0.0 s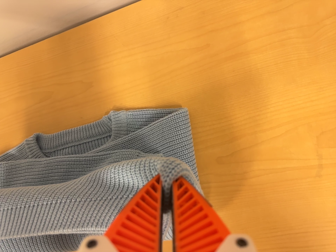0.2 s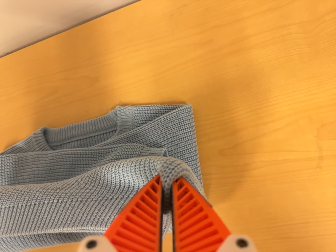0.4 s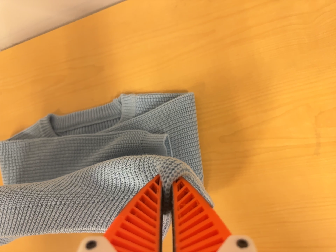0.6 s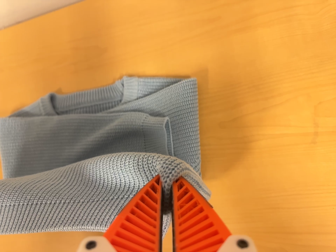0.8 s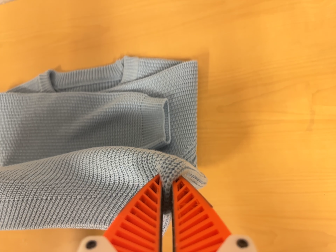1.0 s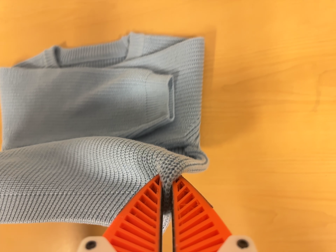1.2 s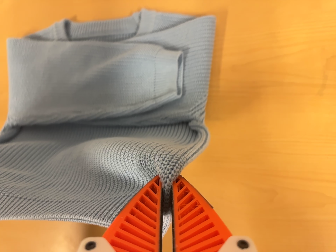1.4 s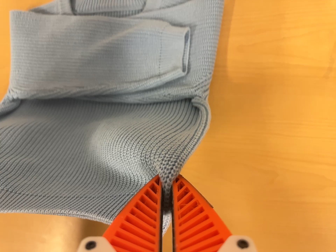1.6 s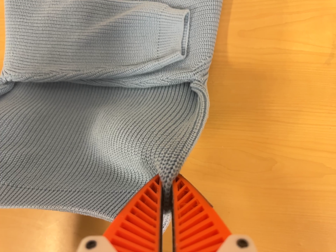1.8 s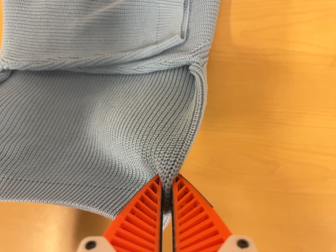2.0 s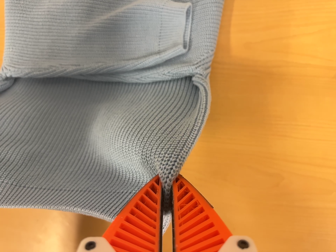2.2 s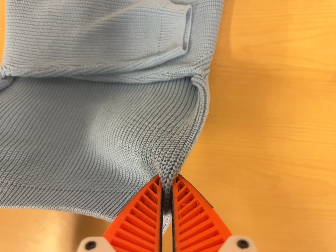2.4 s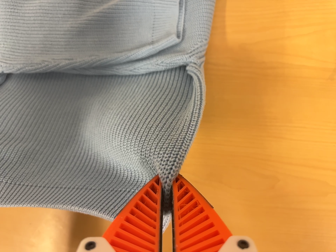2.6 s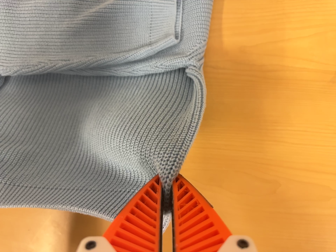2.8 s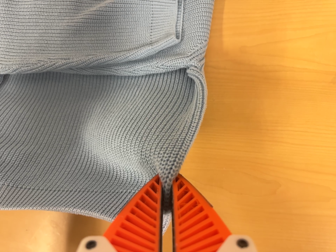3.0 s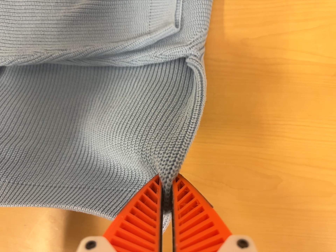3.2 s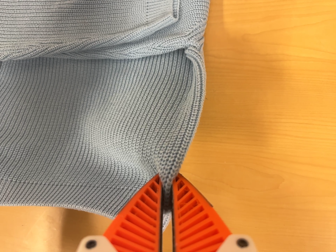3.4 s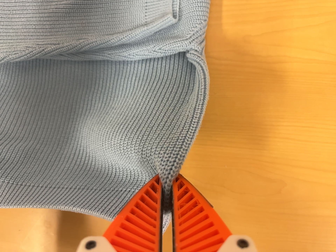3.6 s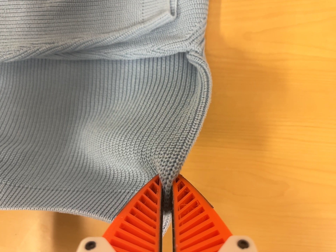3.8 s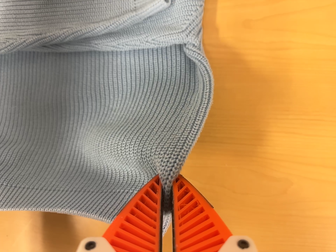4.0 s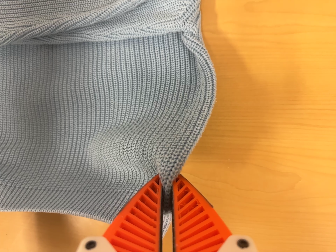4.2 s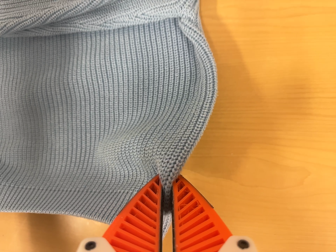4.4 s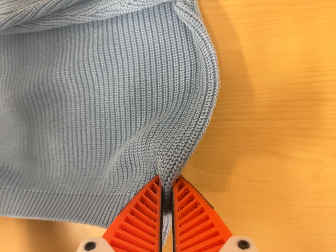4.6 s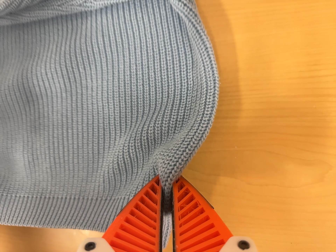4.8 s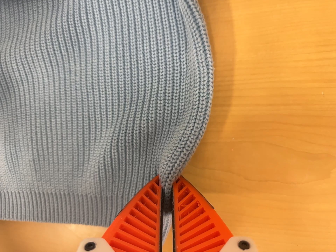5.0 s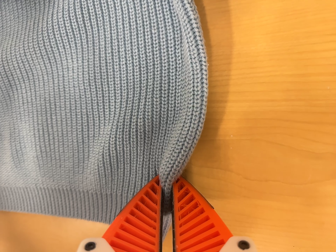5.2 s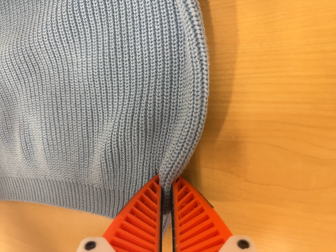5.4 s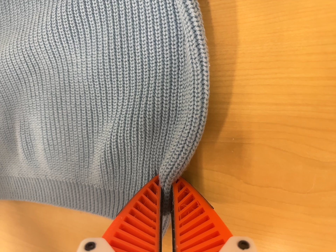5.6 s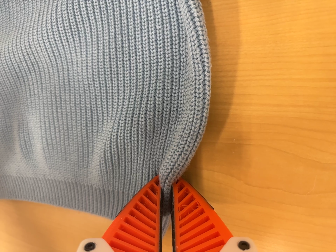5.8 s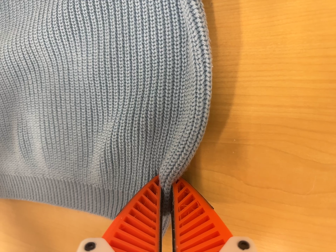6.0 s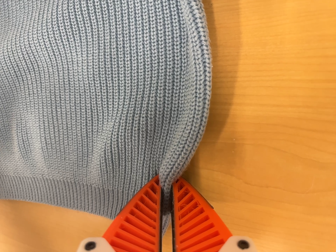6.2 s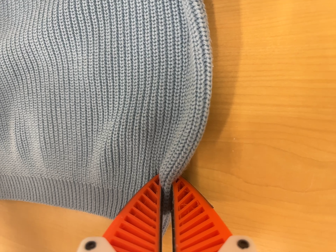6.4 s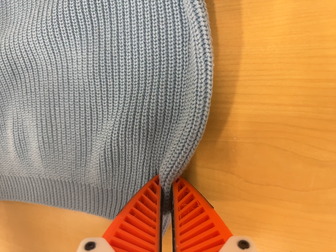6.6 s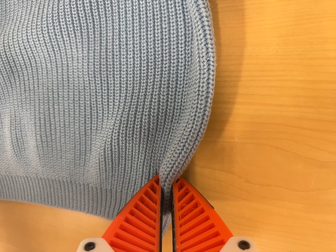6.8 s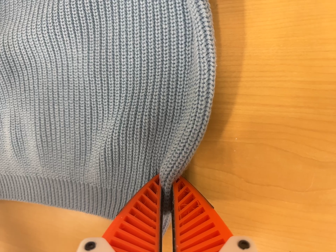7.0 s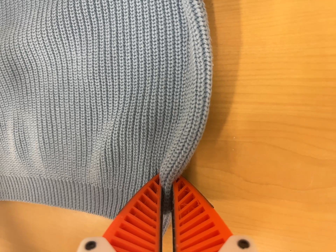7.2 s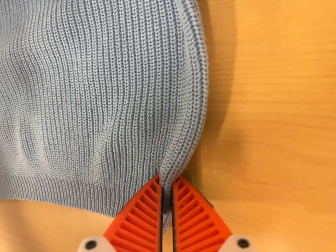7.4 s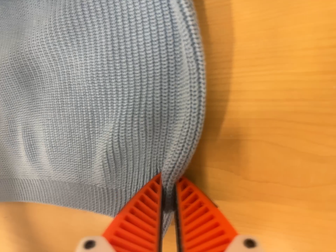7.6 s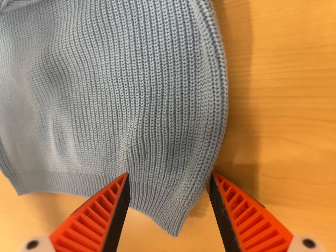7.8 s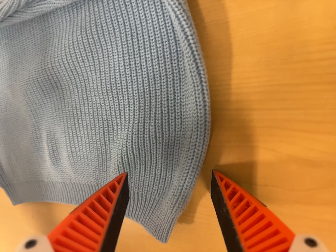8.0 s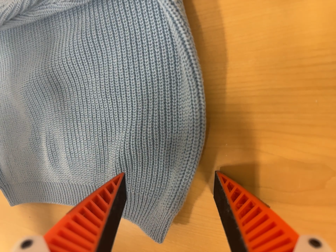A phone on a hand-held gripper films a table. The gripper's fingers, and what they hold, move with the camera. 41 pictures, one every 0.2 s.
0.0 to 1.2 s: The camera travels toward the bottom of its view, about 14 cm, so close, fixed things drift upward. It rolls about its line of sight by about 10 degrees, and the scene rotates clockwise.
1.2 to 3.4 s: The camera travels forward, about 5 cm, so what stands in front looms larger.
3.4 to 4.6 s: The camera travels forward and to its right, about 12 cm, so what stands in front looms larger.
4.6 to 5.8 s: The camera's aim tips toward the bottom of its view by about 10 degrees, and the scene shifts upward.
5.8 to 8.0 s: The camera shifts only a little, or ends up much as it began.
The film runs backward here.
